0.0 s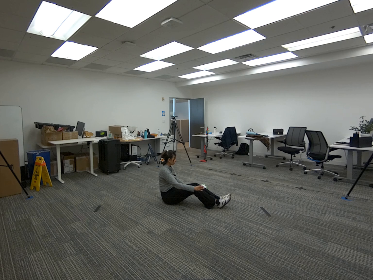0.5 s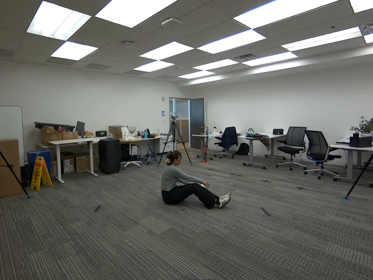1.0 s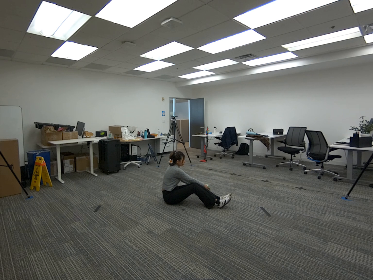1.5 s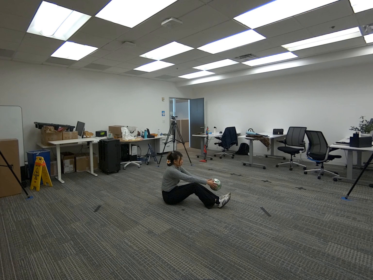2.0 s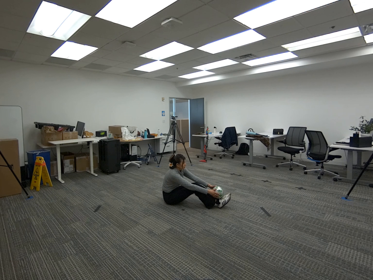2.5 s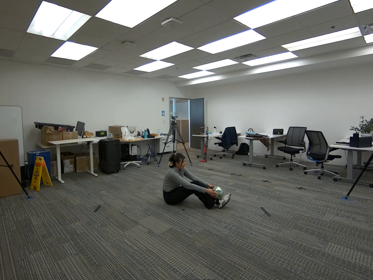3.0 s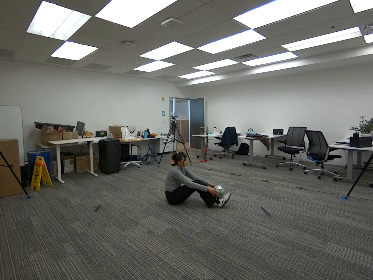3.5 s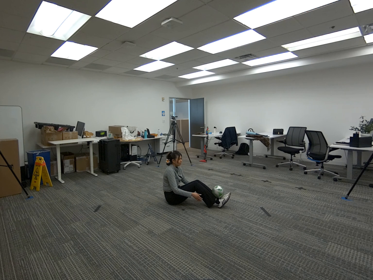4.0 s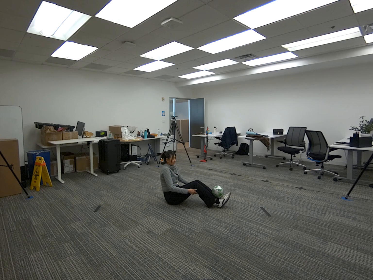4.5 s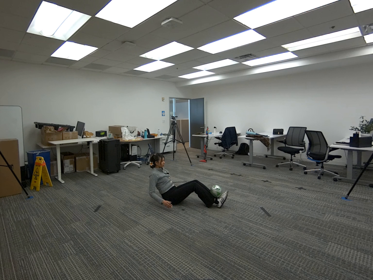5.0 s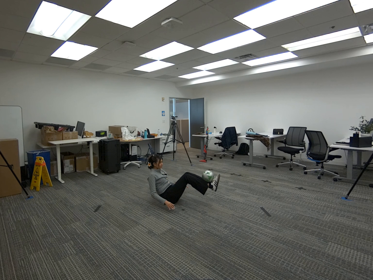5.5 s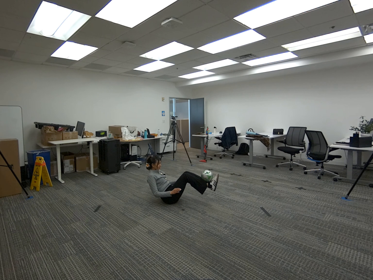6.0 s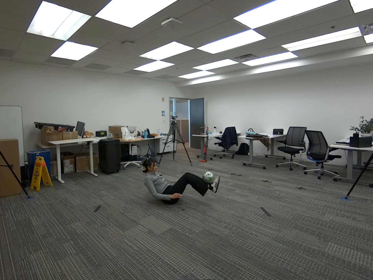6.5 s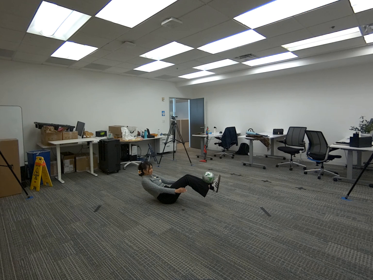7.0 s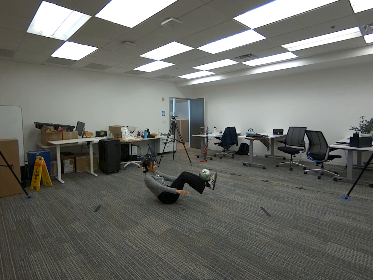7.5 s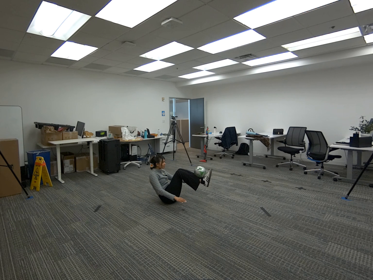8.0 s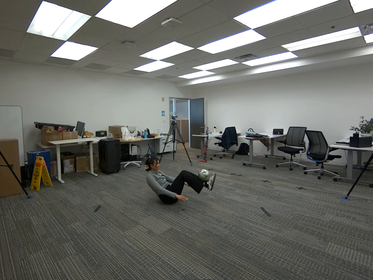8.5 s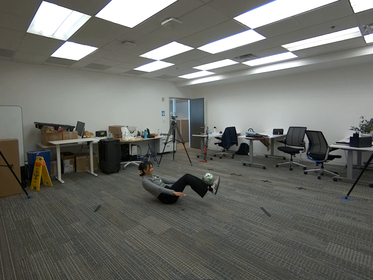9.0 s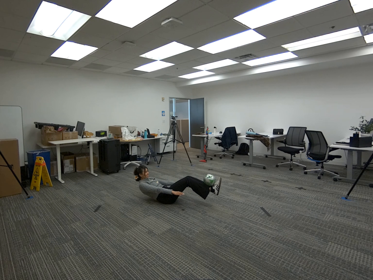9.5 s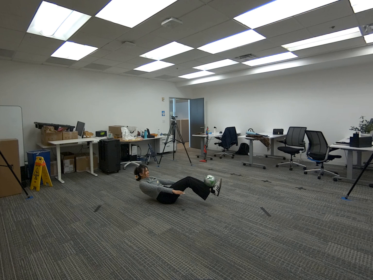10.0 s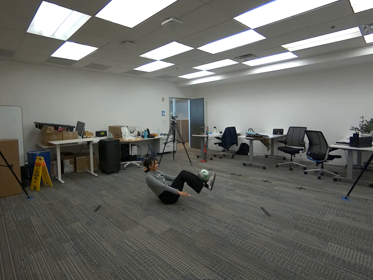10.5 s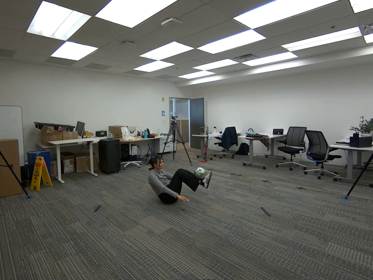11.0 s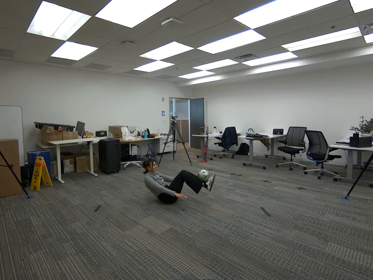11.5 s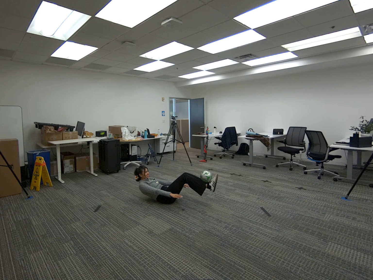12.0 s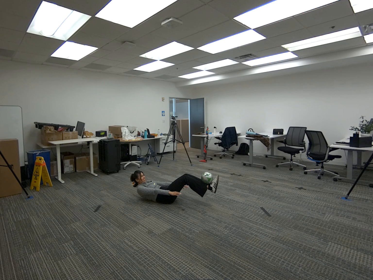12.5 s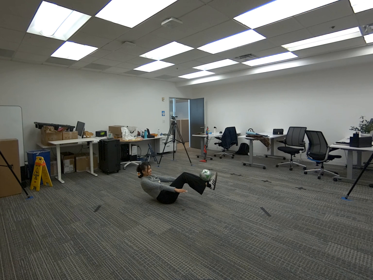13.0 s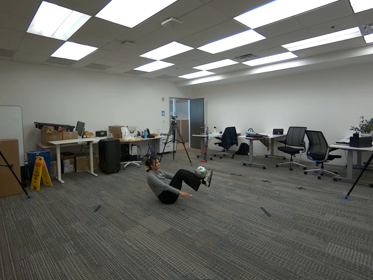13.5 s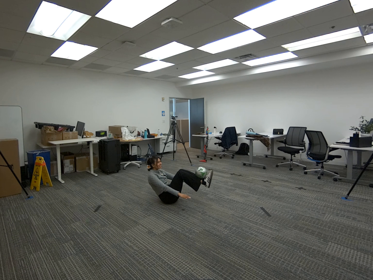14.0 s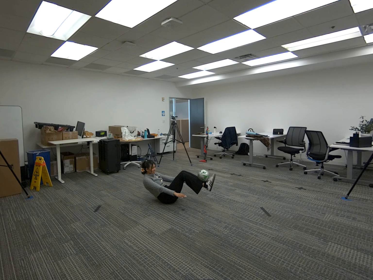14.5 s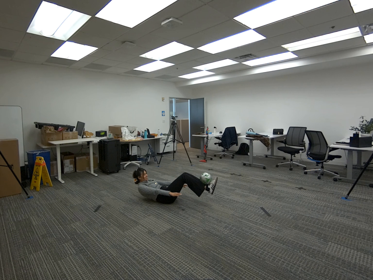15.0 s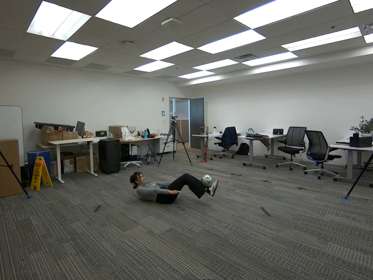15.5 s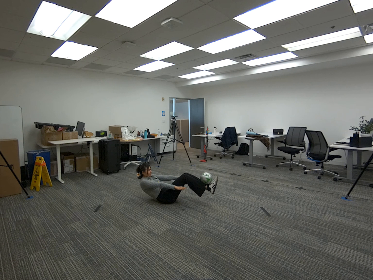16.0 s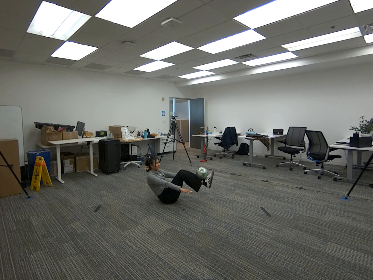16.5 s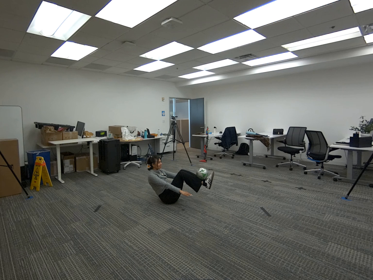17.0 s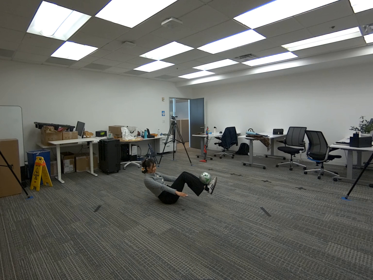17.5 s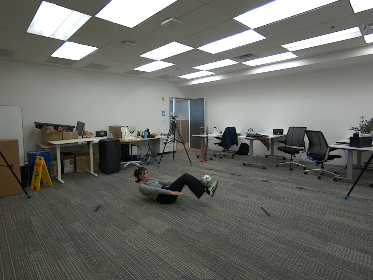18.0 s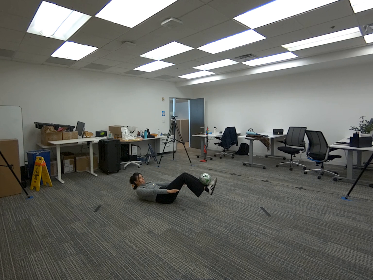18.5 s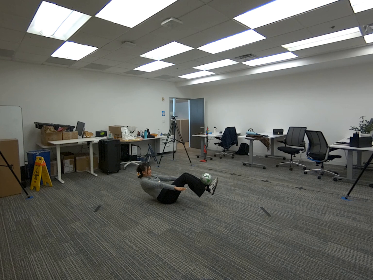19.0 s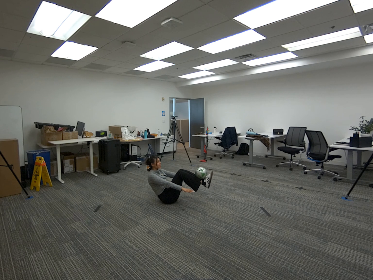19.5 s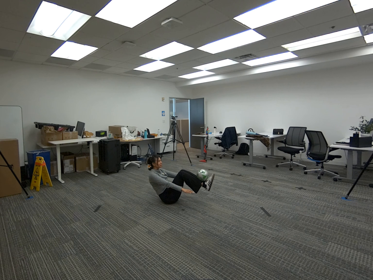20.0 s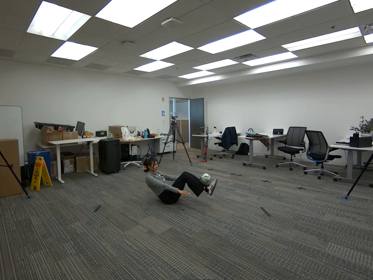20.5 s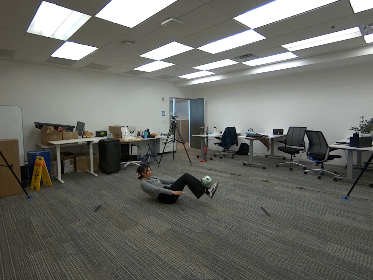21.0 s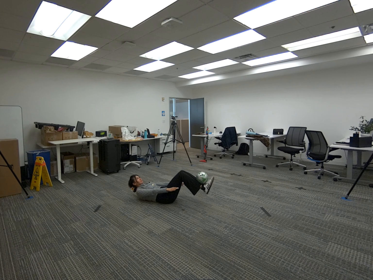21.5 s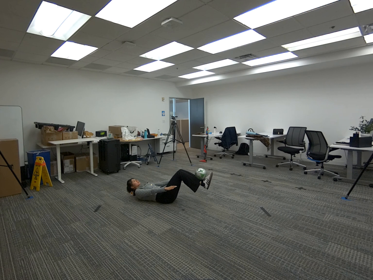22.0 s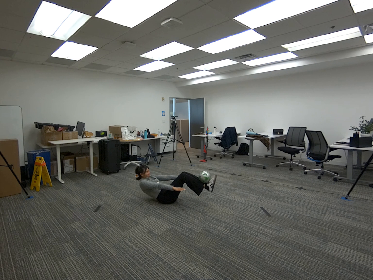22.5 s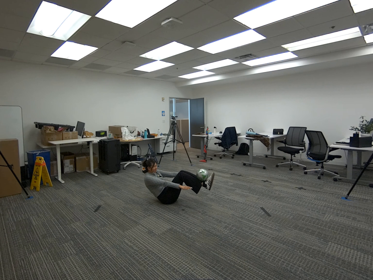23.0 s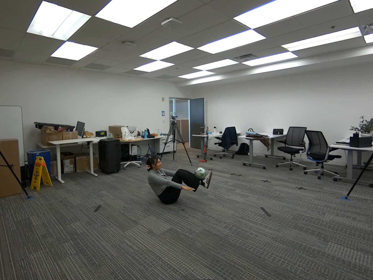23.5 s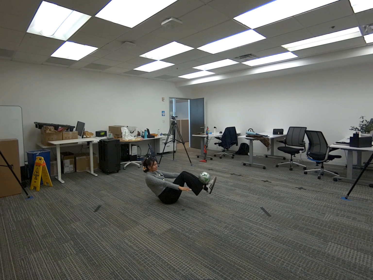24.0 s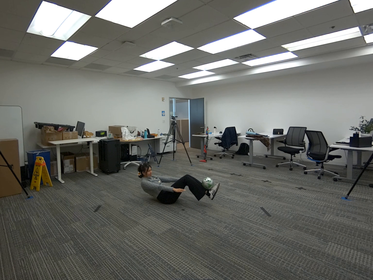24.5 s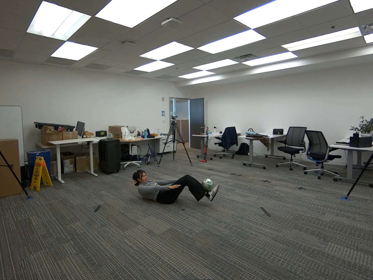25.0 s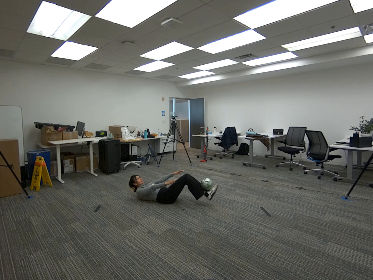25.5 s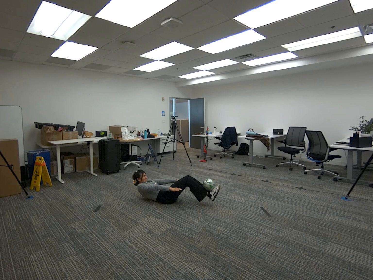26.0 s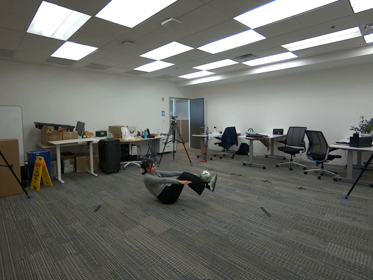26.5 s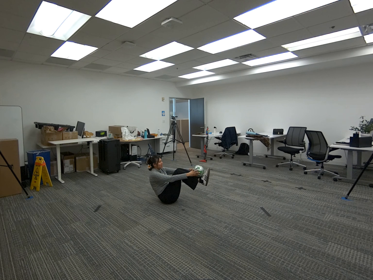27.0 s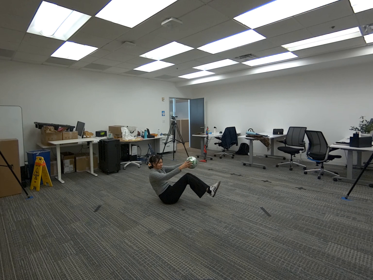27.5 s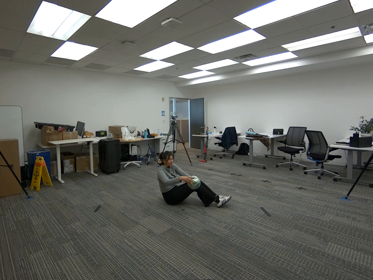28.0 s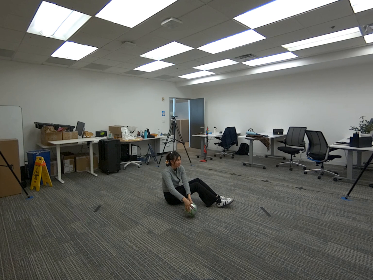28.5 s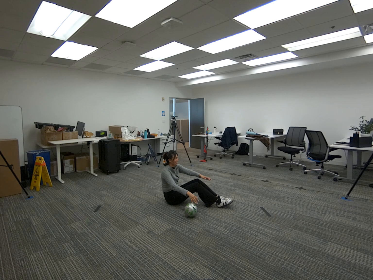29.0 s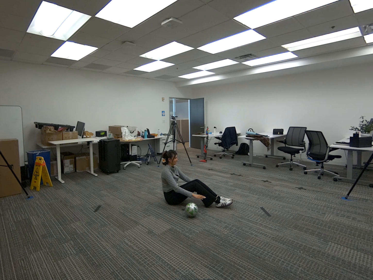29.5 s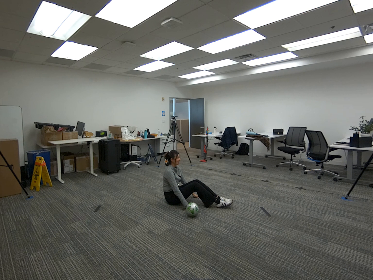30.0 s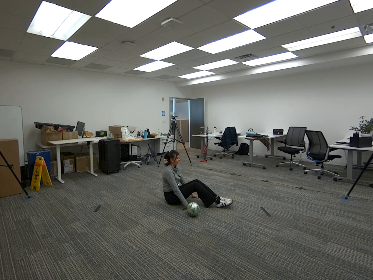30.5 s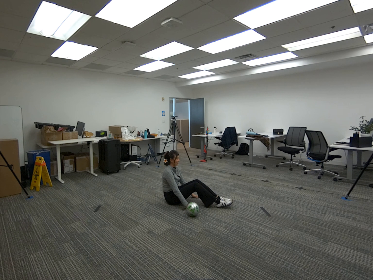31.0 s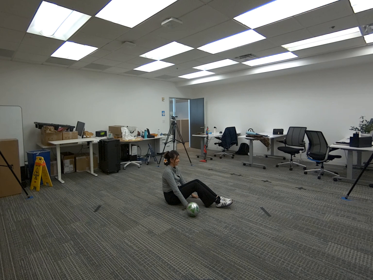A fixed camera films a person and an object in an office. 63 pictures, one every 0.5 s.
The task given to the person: Begin by sitting on the floor with your feet out. Grasp the soccer ball near you and proceed to lift both legs up and balance the soccer ball on your ankles while proceeding to perform sit ups. Maintain the ball balance and stable throughput the sit ups.
